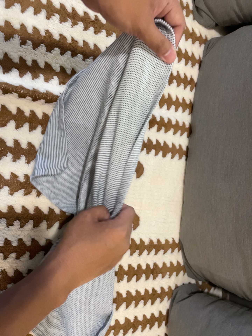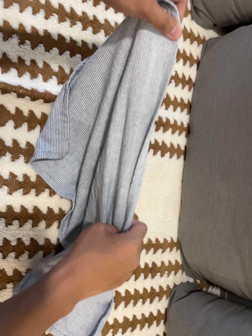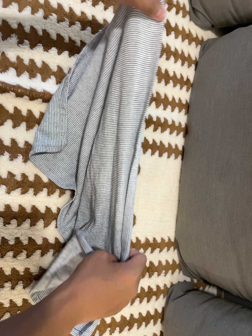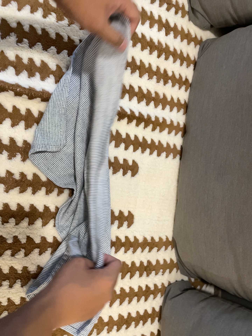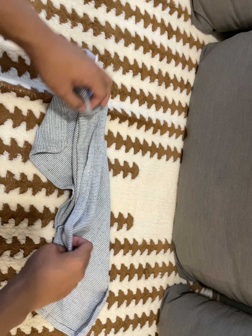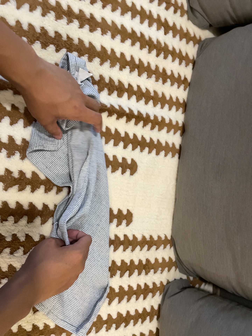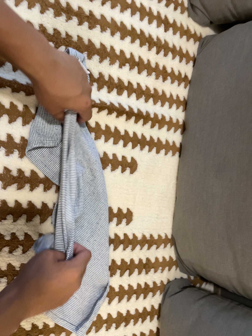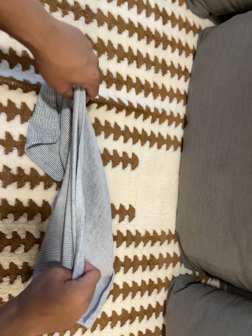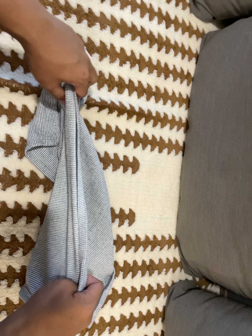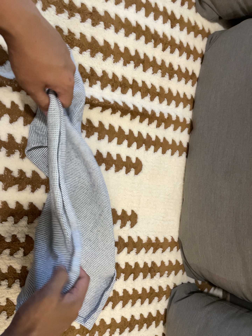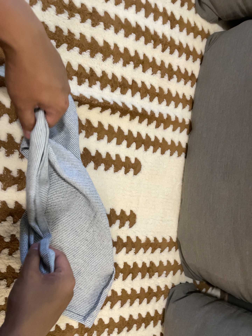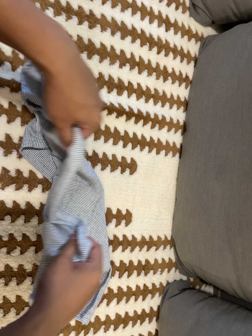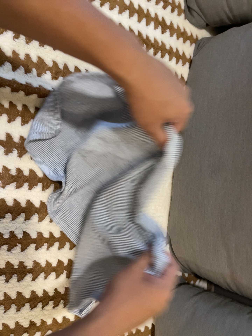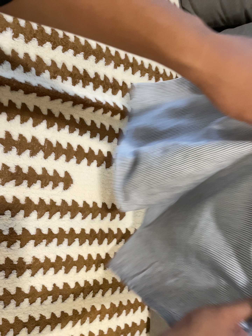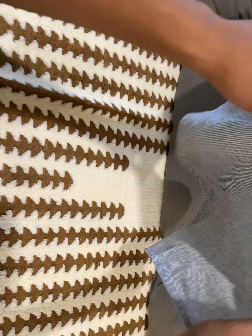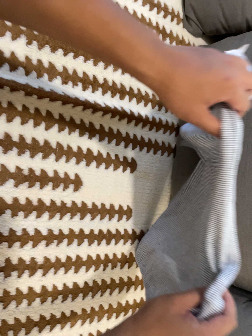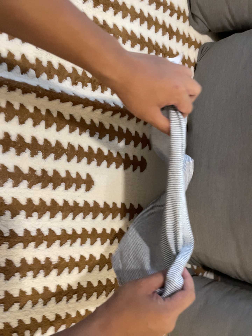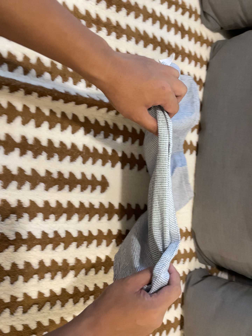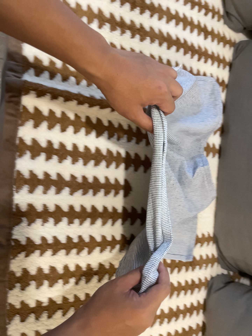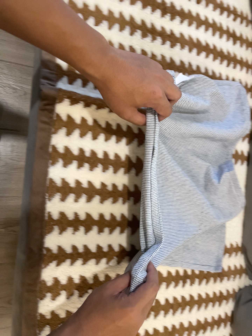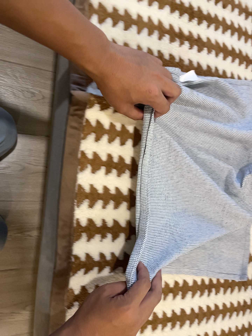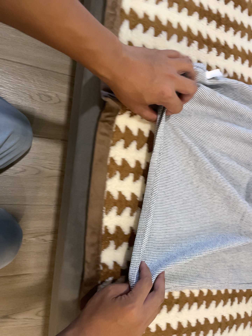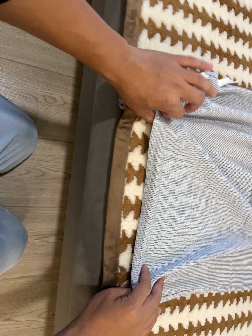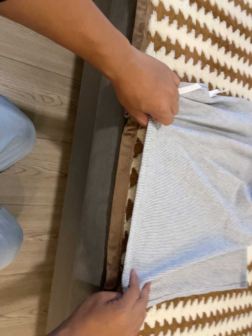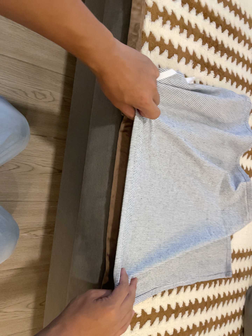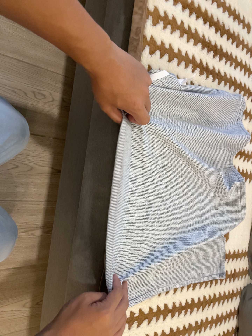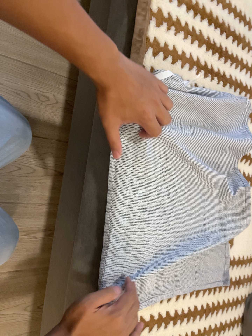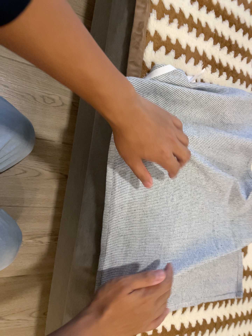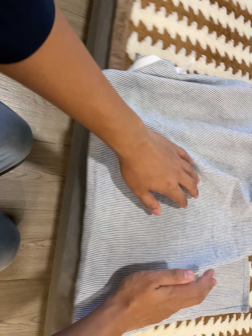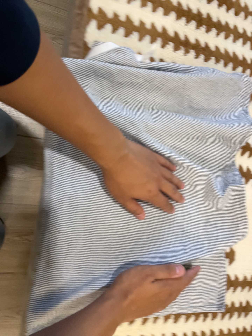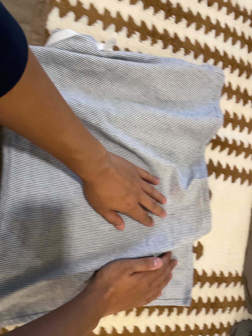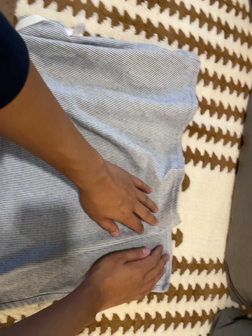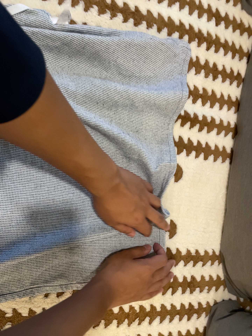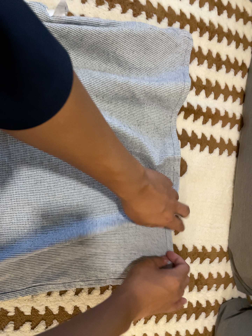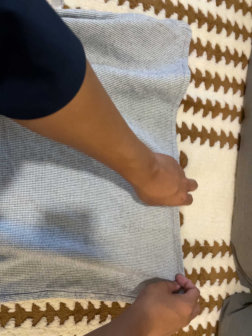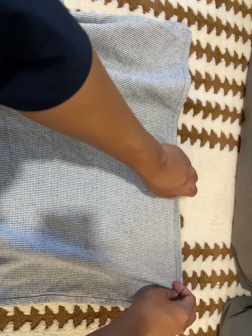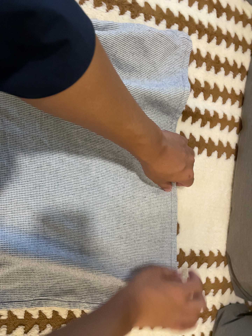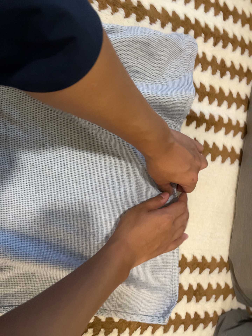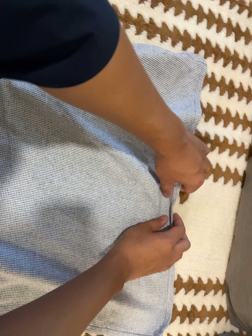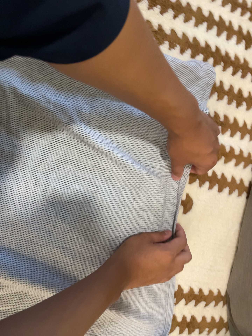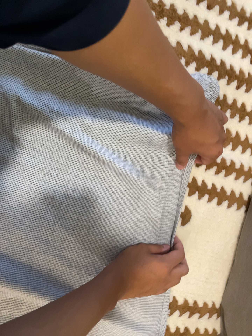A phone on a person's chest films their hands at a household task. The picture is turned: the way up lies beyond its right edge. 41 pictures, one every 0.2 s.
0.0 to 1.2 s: The camera keeps its place and its aim.
1.2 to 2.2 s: The camera shifts only a little, or ends up much as it began.
2.2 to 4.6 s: The camera travels to its left, about 34 cm, so close, fixed things drift to the right.
4.6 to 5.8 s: The camera pans to its left by about 10 degrees. It travels to its right, about 20 cm.
5.8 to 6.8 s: The camera travels to its right and toward the bottom of its view, about 16 cm, so close, fixed things drift to the left.
6.8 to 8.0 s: The camera travels toward the top of its view, about 8 cm, so close, fixed things drift downward. It rolls about its line of sight by about 10 degrees, and the scene rotates clockwise.
The film runs forward here.
